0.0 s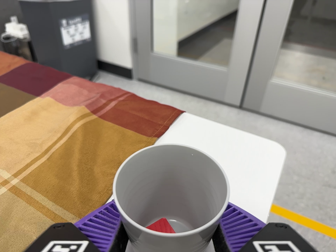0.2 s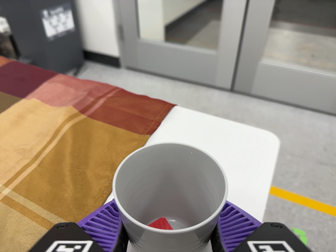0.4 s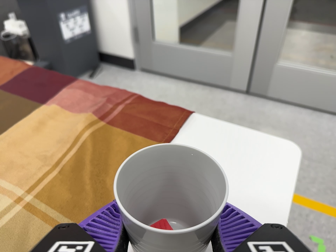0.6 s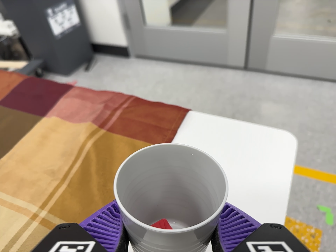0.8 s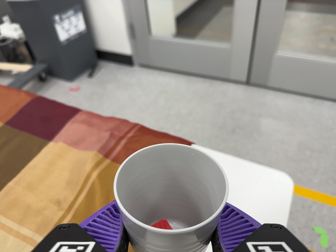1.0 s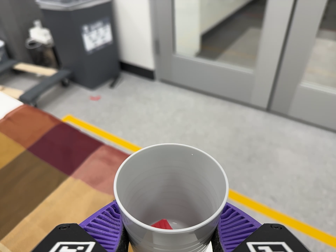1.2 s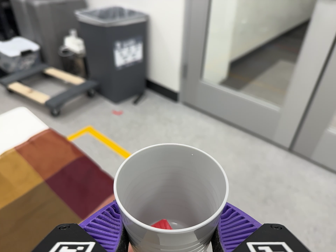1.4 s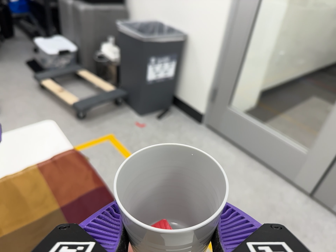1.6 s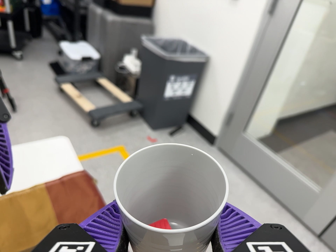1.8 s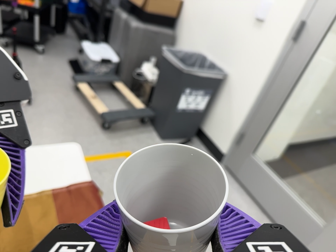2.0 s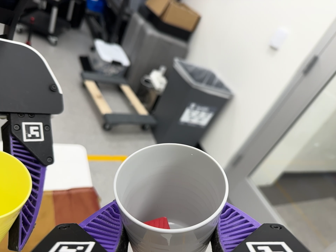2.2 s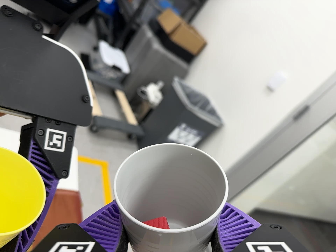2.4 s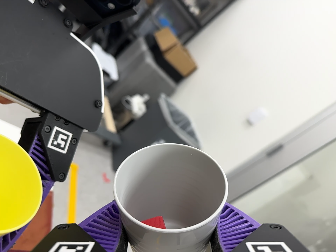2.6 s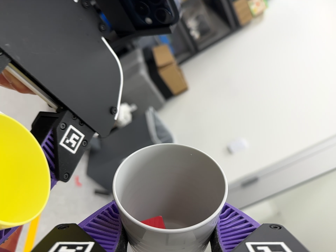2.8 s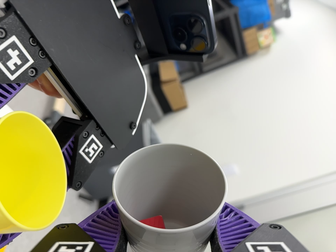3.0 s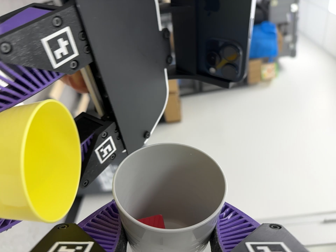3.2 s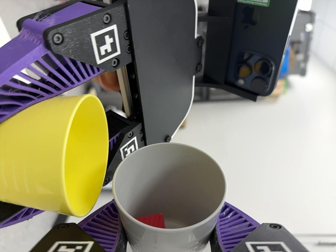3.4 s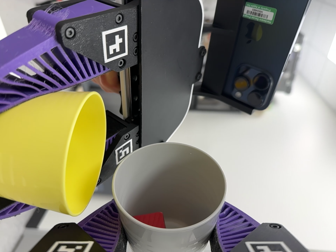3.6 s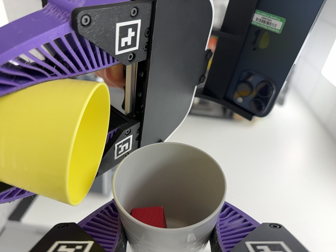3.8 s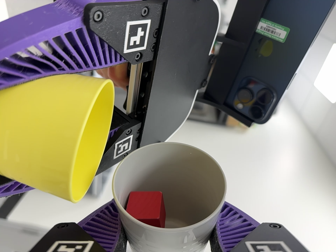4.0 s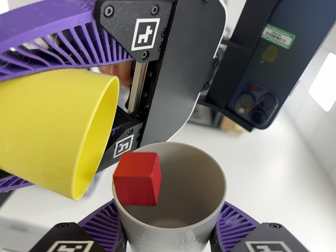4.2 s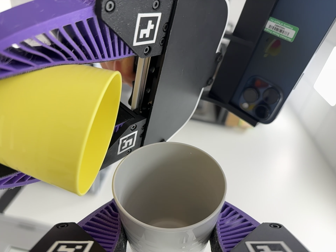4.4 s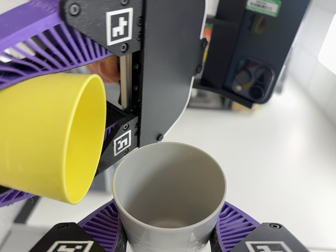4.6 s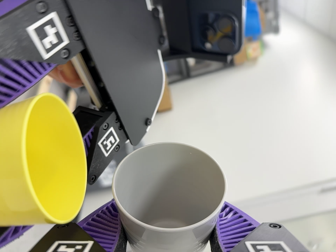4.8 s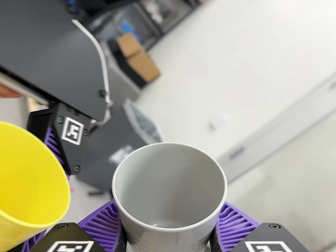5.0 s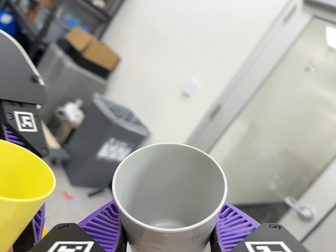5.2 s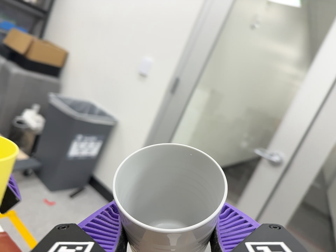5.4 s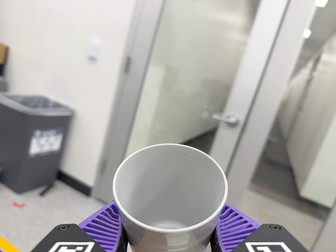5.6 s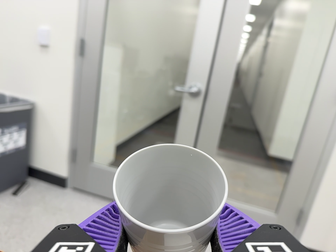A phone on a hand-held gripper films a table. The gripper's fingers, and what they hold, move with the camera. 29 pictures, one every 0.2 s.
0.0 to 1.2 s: The camera travels toward the top of its view, about 24 cm, so close, fixed things drift downward.
1.2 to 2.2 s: The camera travels toward the top of its view and to its left, about 22 cm, so close, fixed things drift downward. Its aim tips toward the top of its view by about 10 degrees, and the scene shifts downward. It rolls about its line of sight by about 45 degrees, and the scene rotates clockwise.
2.2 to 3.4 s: The camera pans to its right by about 20 degrees. It travels to its left, about 14 cm. Its aim tips toward the top of its view by about 15 degrees, and the scene shifts downward. It rolls about its line of sight by about 50 degrees, and the scene rotates clockwise.
3.4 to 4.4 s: The camera shifts only a little, or ends up much as it began.
4.4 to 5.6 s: The camera pans to its right by about 20 degrees. It travels to its right and toward the bottom of its view, about 22 cm, so close, fixed things drift to the left. Its aim tips toward the bottom of its view by about 30 degrees, and the scene shifts upward. It rolls about its line of sight by about 90 degrees, and the scene rotates counterclockwise.
The film runs forward here.
